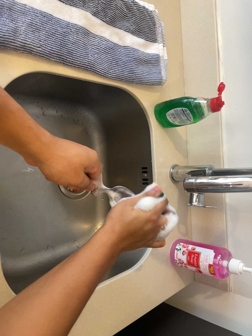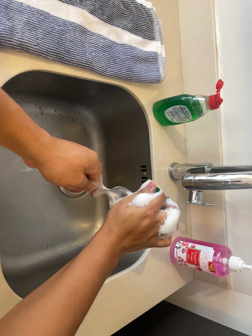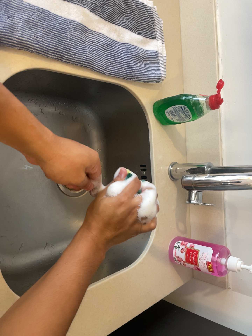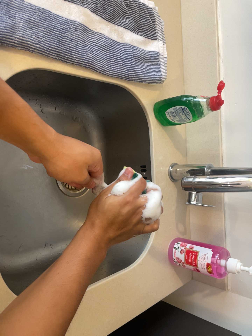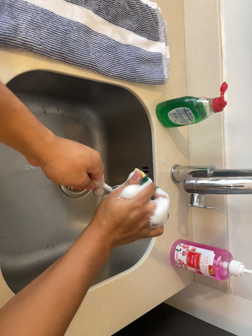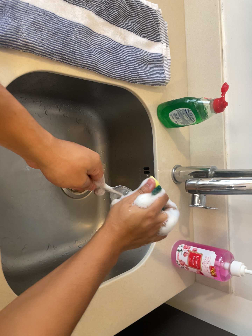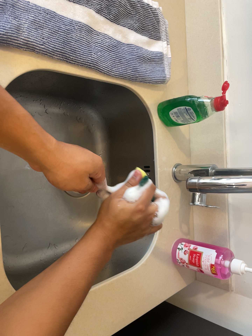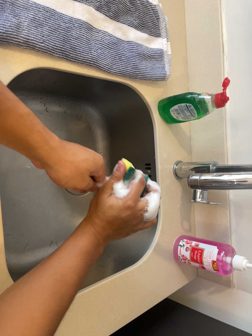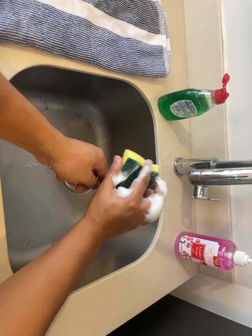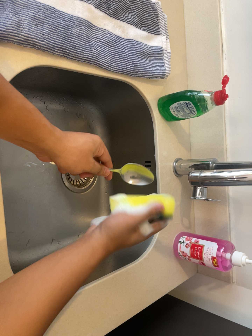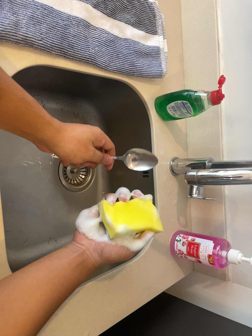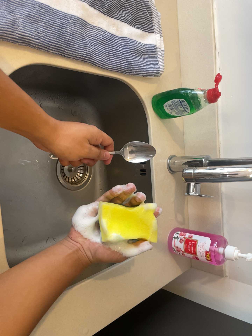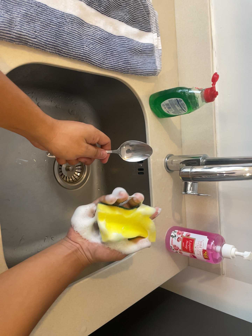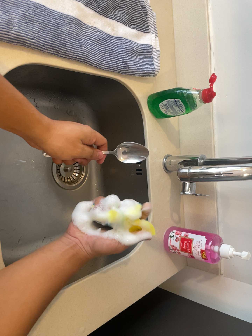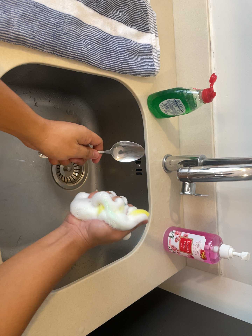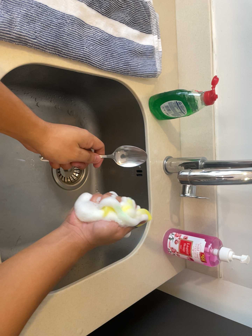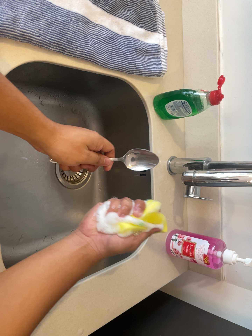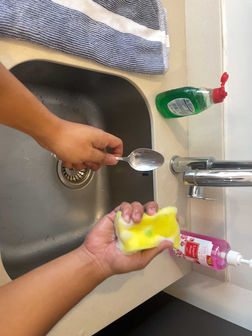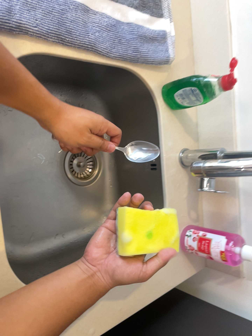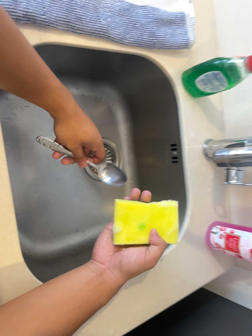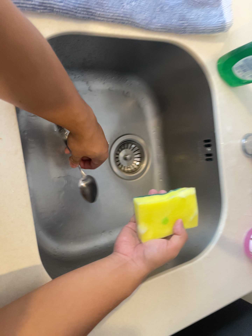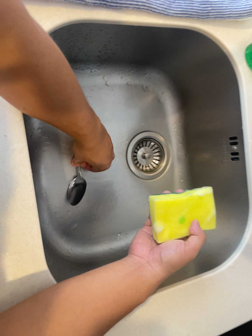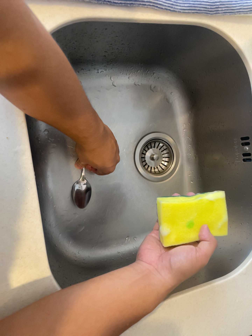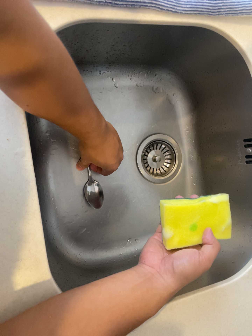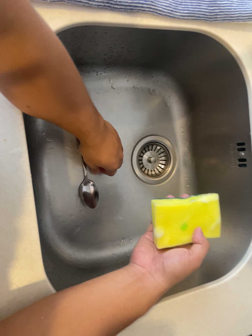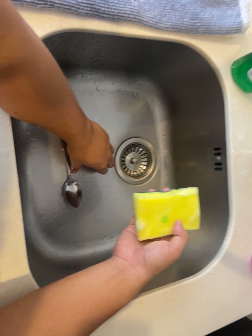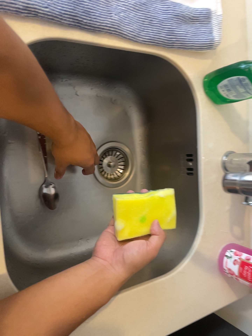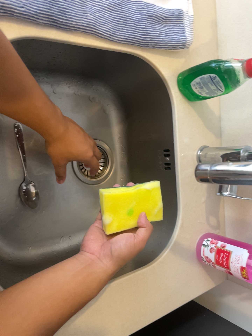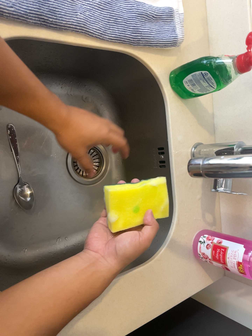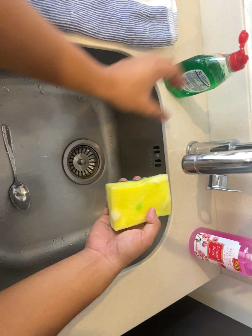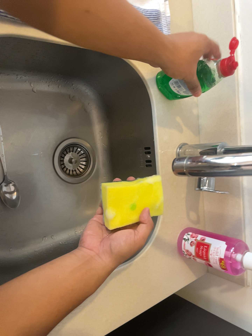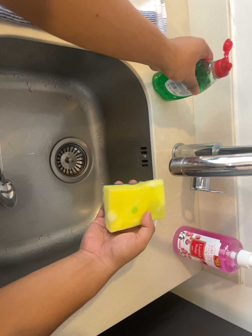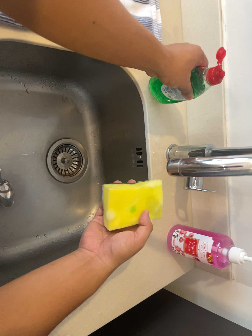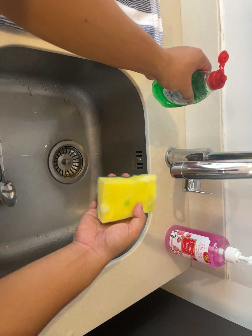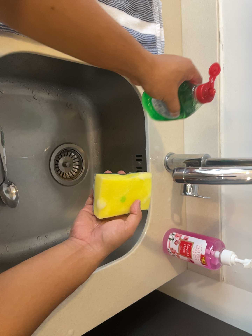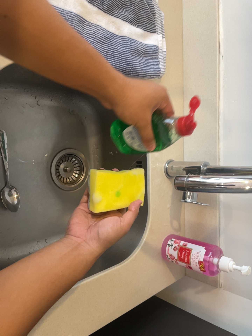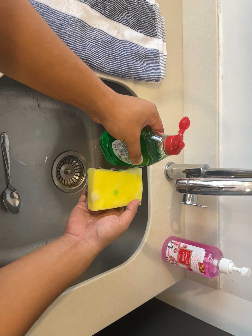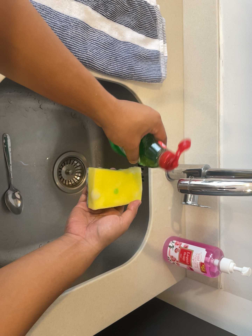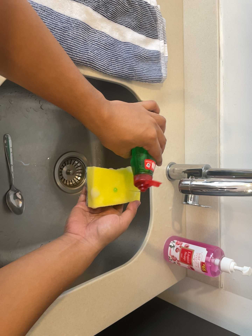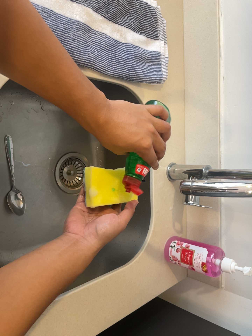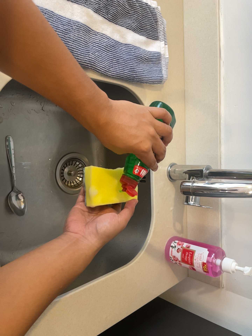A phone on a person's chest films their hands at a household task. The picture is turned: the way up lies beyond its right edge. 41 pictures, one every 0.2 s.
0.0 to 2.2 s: The camera shifts only a little, or ends up much as it began.
2.2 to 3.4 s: The camera shifts only a little, or ends up much as it began.
3.4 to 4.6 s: The scene slides to the right, as the camera pans about 25 degrees to its left. It travels forward and to its right, about 14 cm, so what stands in front looms larger.
4.6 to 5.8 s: The scene slides to the left, as the camera pans about 15 degrees to its right. It travels backward, about 6 cm, so what stands in front gets smaller.
5.8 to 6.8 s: The camera travels backward, about 8 cm, so what stands in front gets smaller.
6.8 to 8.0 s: The camera shifts only a little, or ends up much as it began.
The film runs backward here.
